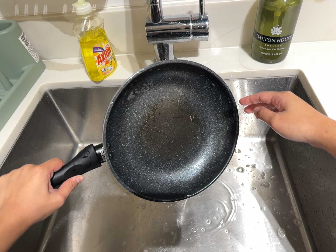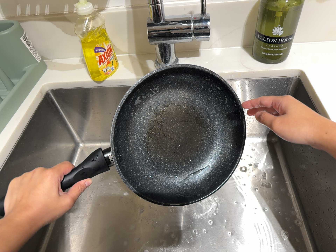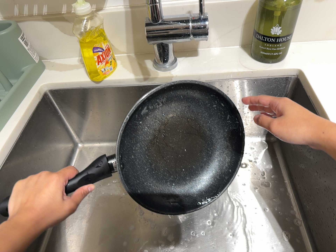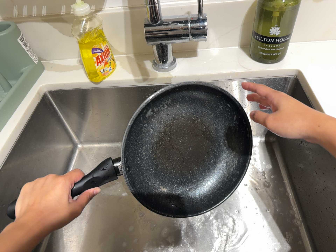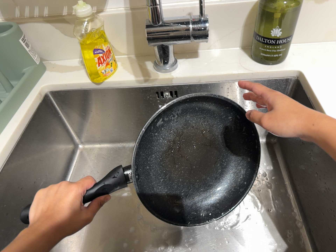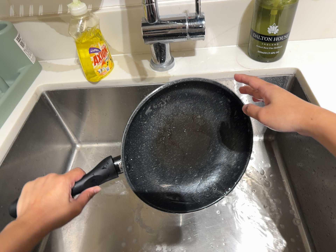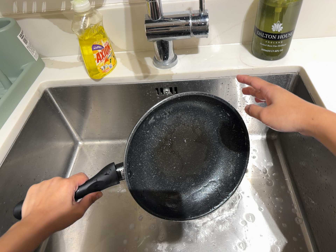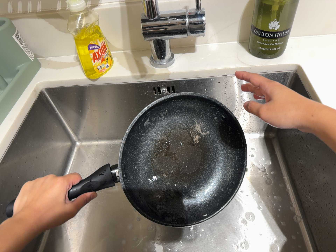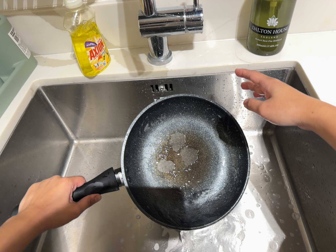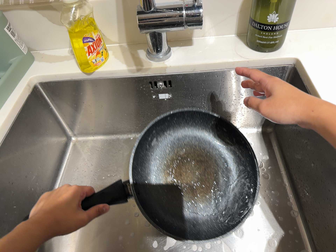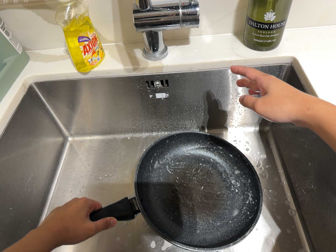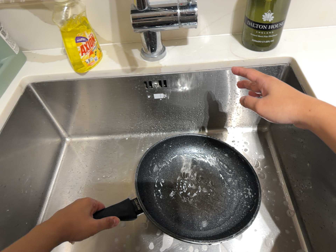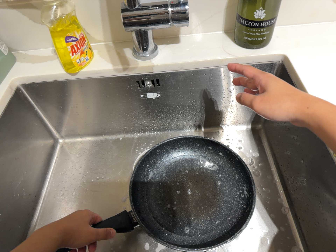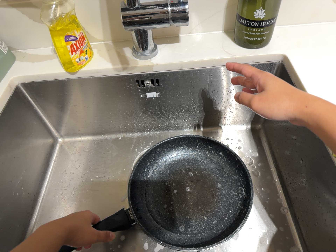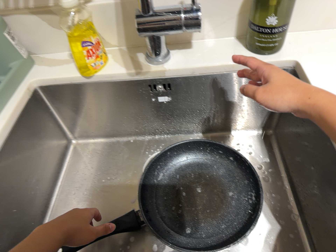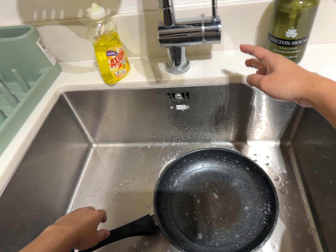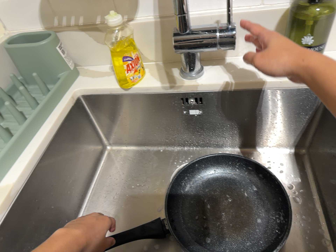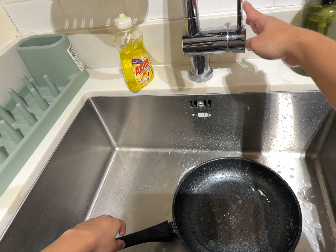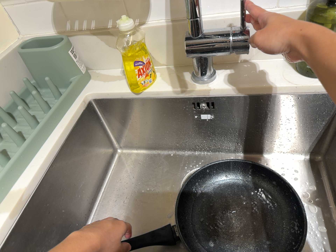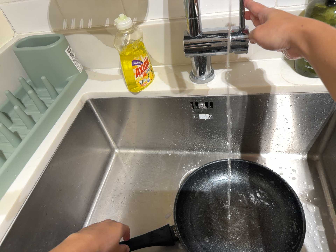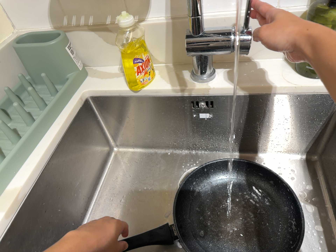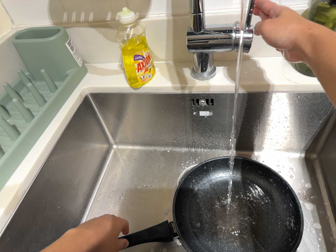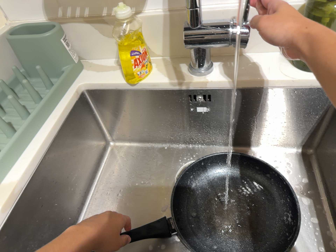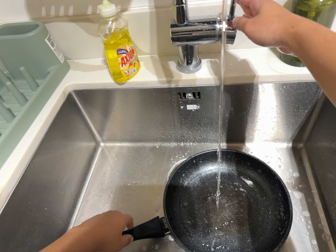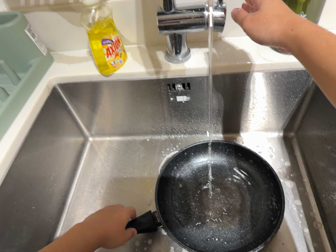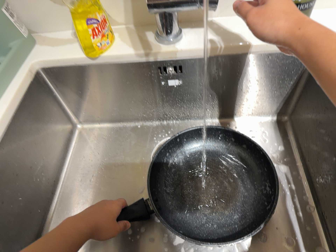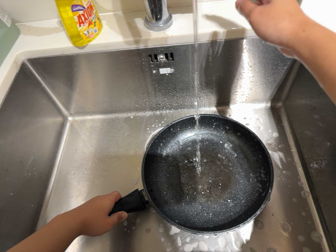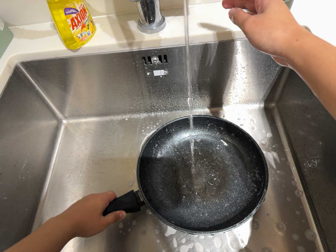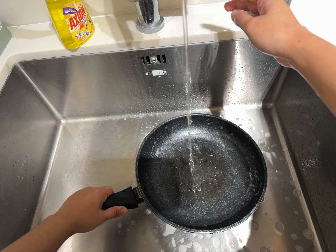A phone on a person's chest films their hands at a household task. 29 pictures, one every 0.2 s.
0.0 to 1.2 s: The camera keeps its place and its aim.
1.2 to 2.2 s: The camera shifts only a little, or ends up much as it began.
2.2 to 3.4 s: The scene slides to the right, as the camera pans about 10 degrees to its left.
3.4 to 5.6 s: The camera swings to its right by about 10 degrees, and the scene slides to the left. It travels forward, about 5 cm, so what stands in front looms larger. Its aim tips toward the bottom of its view by about 10 degrees, and the scene shifts upward.
The film runs backward here.
